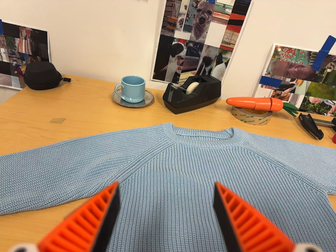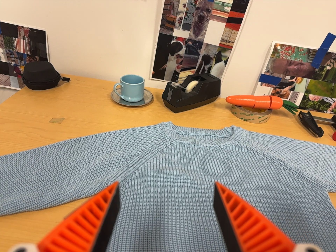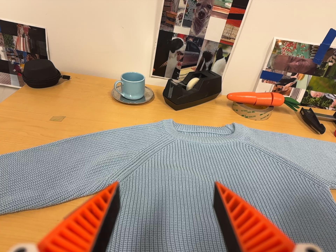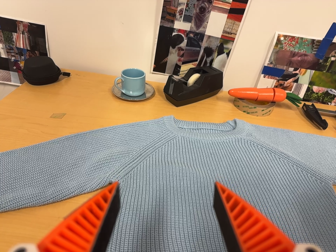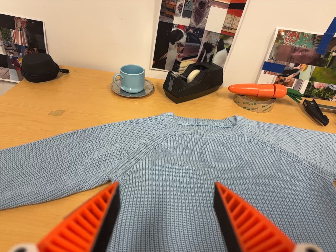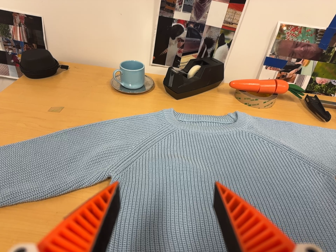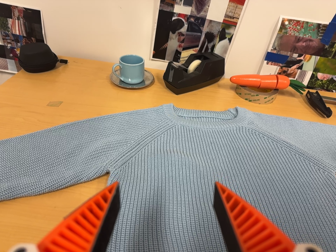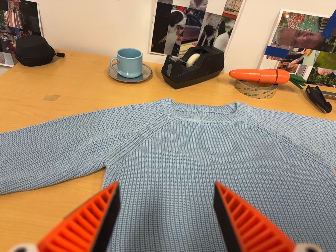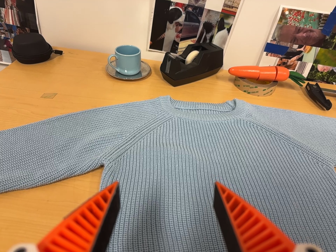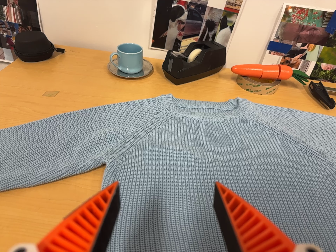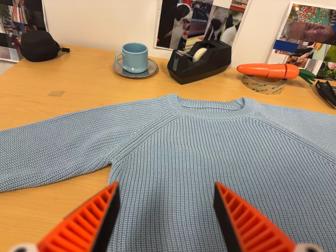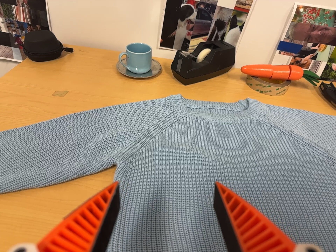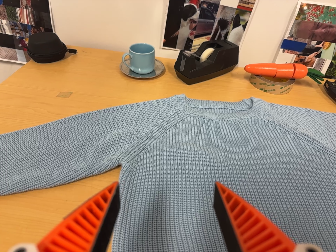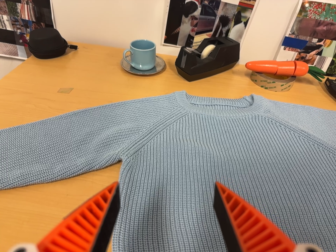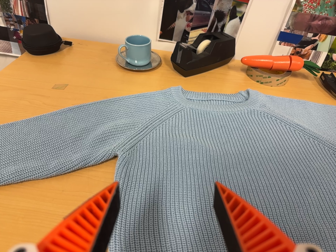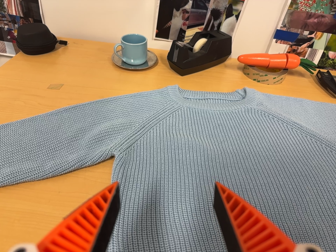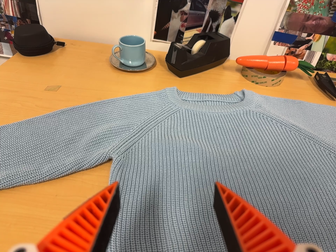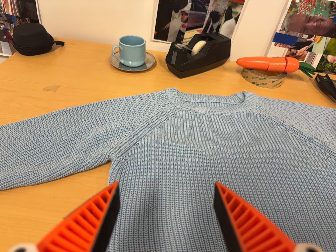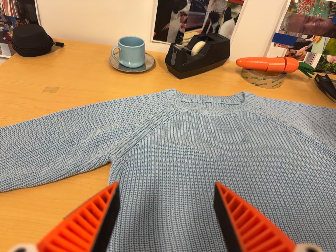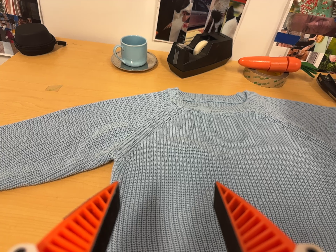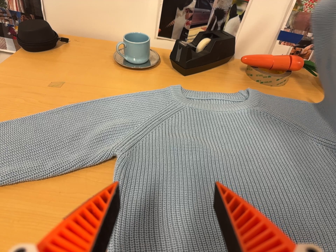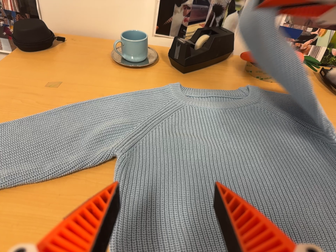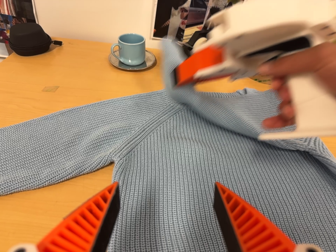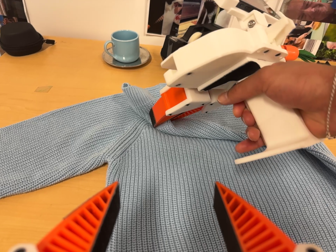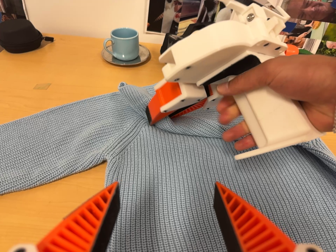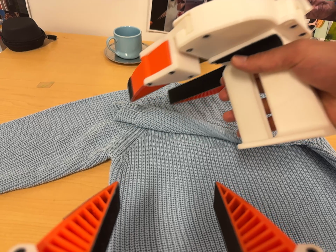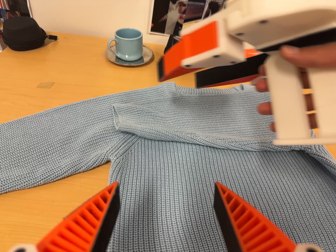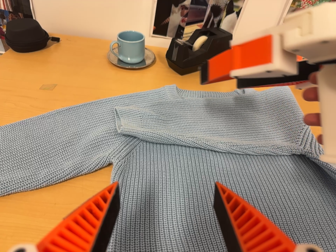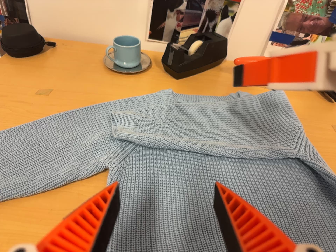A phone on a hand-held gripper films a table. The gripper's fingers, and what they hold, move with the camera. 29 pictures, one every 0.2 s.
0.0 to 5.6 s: The camera travels forward, about 6 cm, so what stands in front looms larger. Its aim tips toward the bottom of its view by about 10 degrees, and the scene shifts upward.
The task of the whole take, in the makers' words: right arm across.
The film runs forward here.
